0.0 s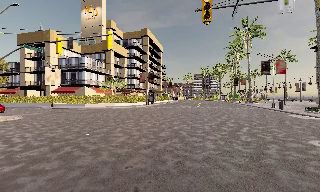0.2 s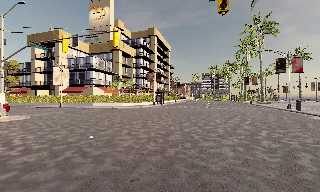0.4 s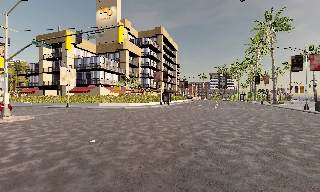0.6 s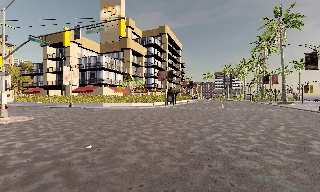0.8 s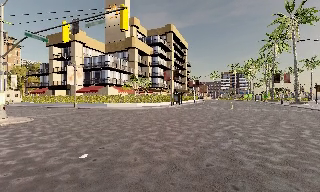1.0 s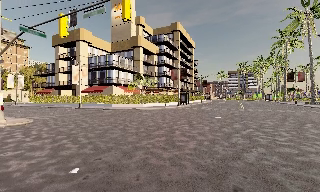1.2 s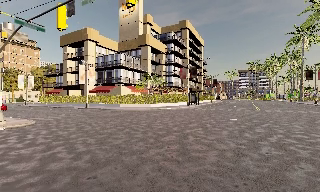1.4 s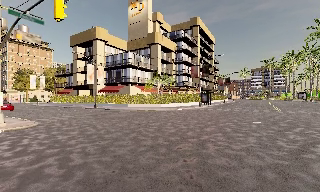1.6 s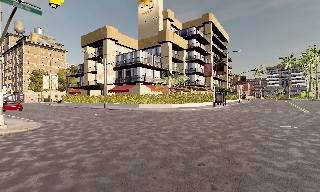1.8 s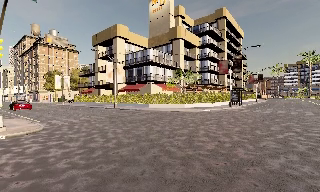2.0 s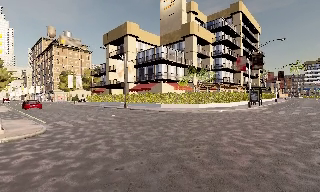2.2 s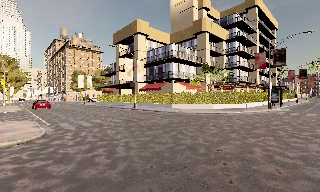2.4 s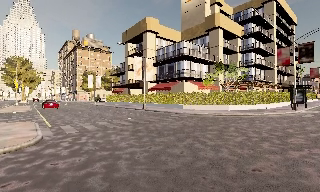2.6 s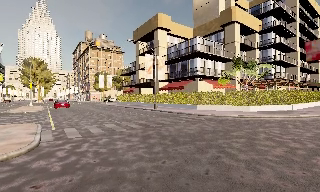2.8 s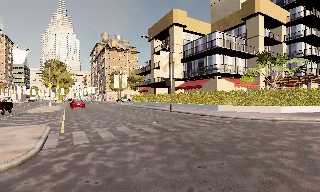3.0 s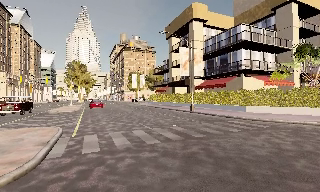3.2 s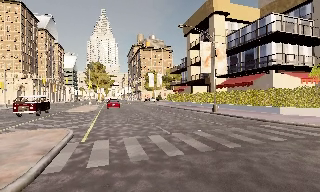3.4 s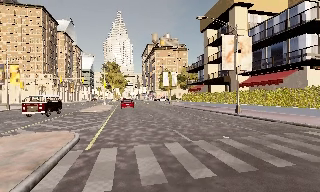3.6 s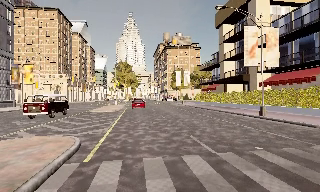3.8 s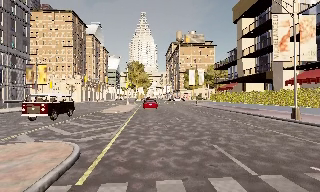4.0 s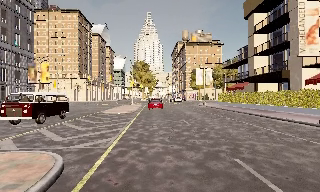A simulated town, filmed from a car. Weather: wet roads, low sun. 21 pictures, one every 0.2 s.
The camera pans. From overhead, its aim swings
counterclockwise.
The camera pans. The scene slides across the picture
to the right.
0.0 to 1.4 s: The camera swings to its left by about 15 degrees, and the scene slides to the right. It travels forward, about 6 m, so what stands in front looms larger. It gains speed.
1.4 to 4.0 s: The camera swings to its left by about 55 degrees, and the scene slides to the right. It travels forward, about 15 m.
The film runs forward here.
